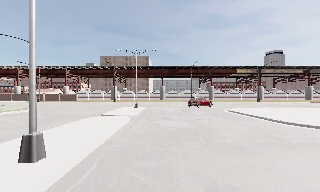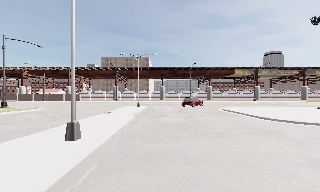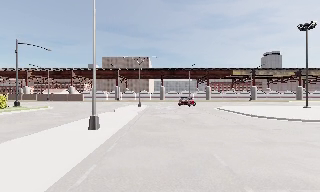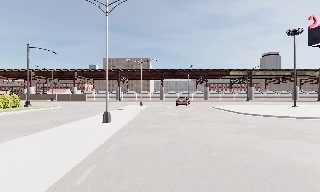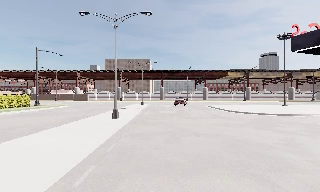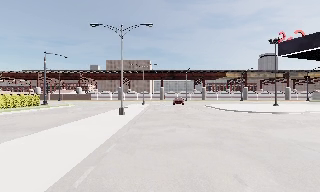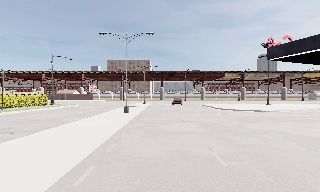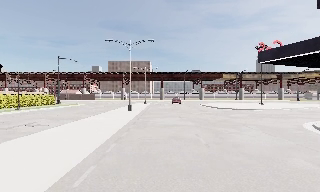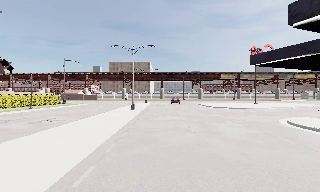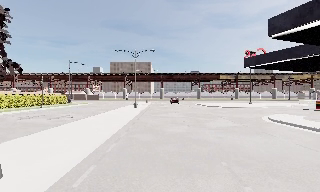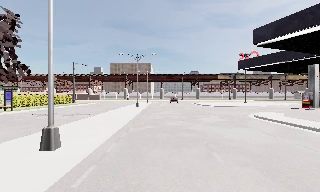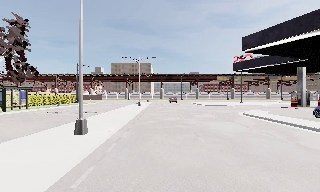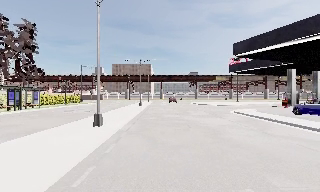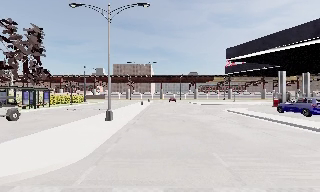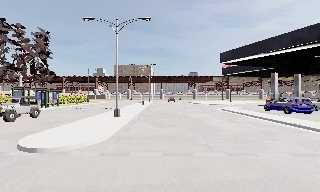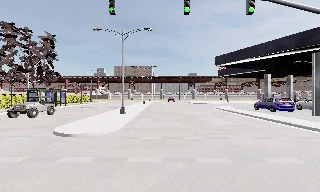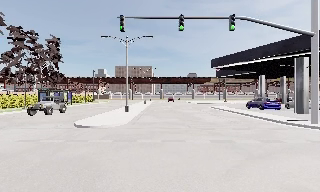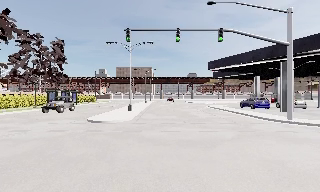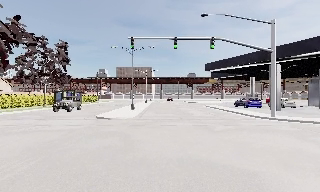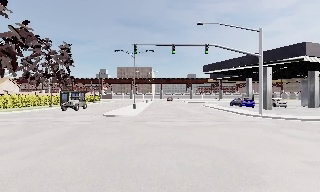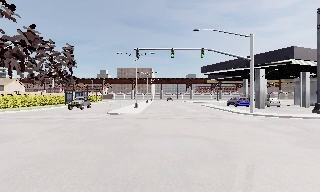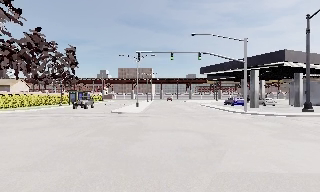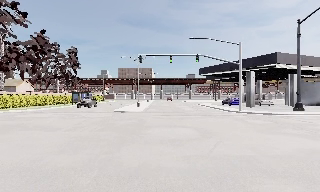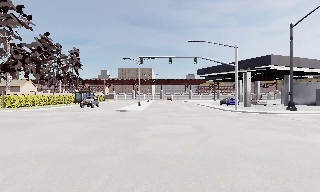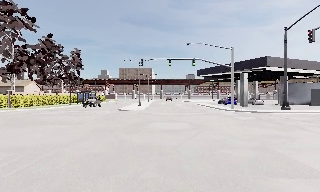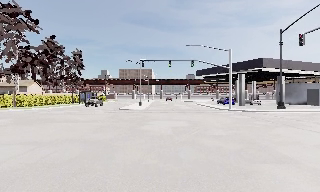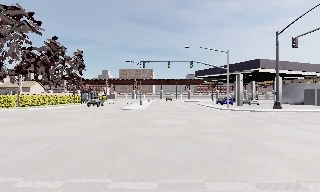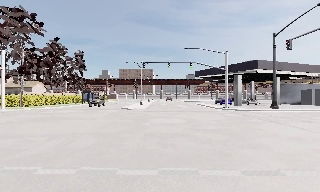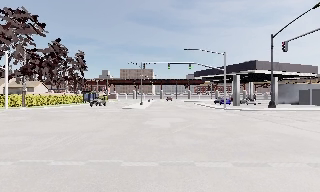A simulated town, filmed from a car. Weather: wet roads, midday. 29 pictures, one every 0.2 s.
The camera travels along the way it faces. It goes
backward.
0.0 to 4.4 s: The camera travels backward, about 40 m, so what stands in front gets smaller.
4.4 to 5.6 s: The camera travels backward, about 4.5 m, so what stands in front gets smaller. It loses speed.
The film runs backward here.
